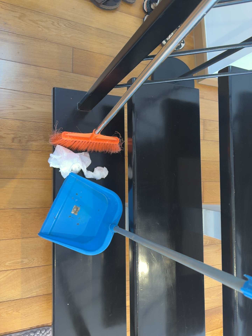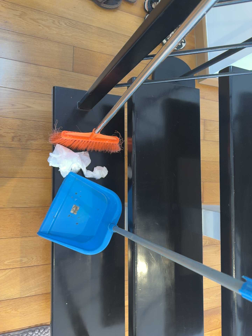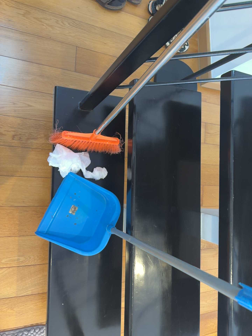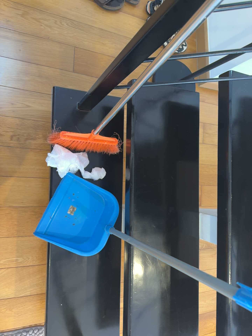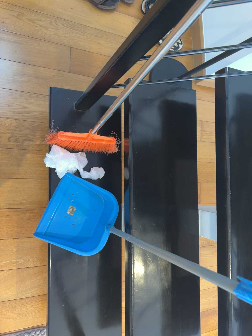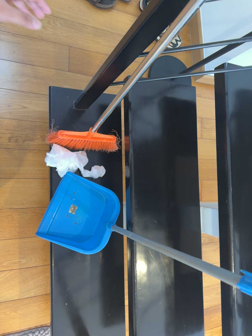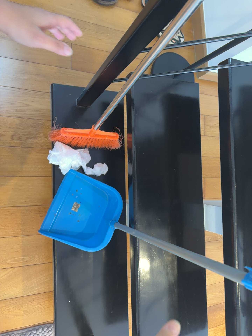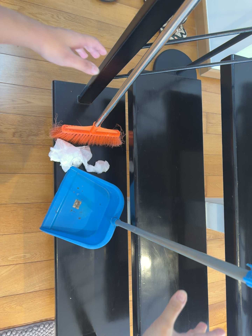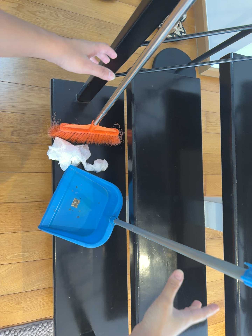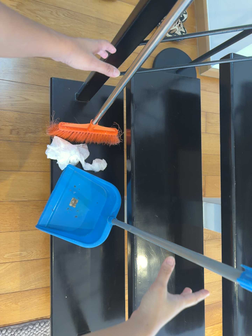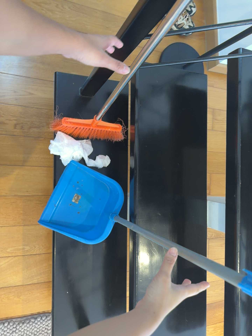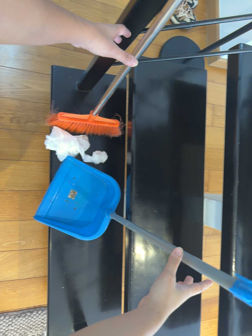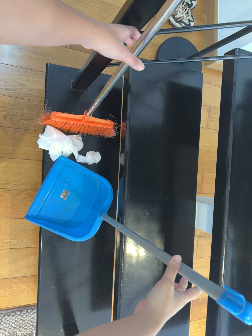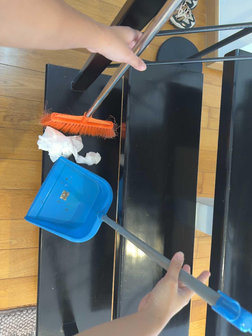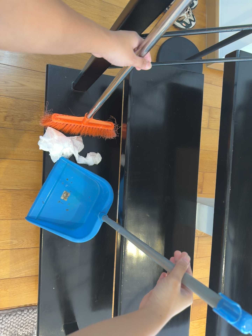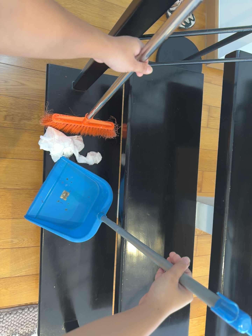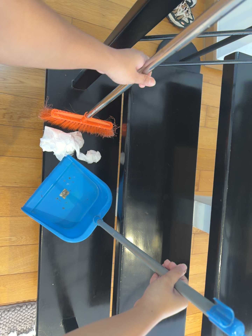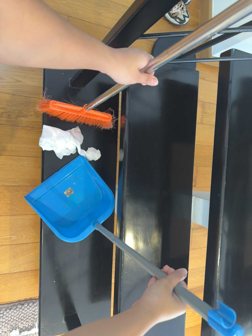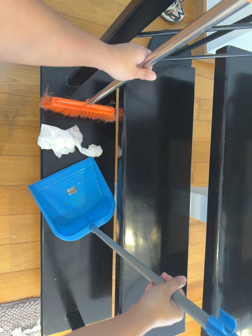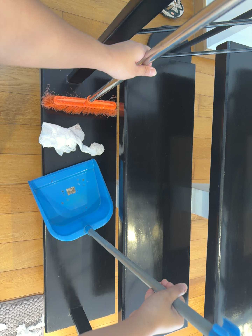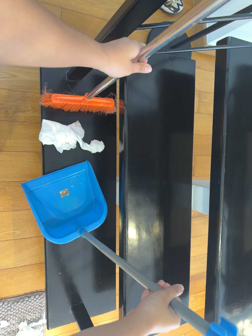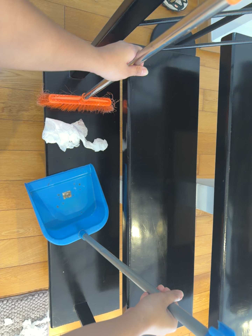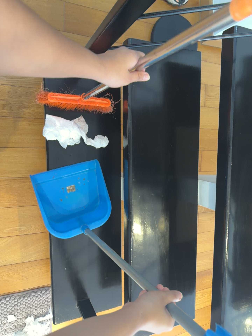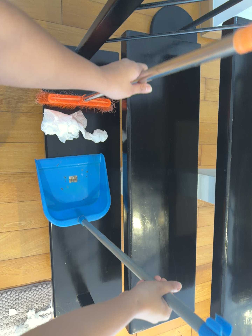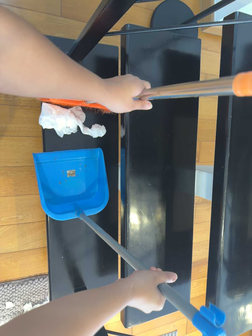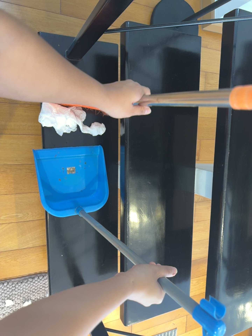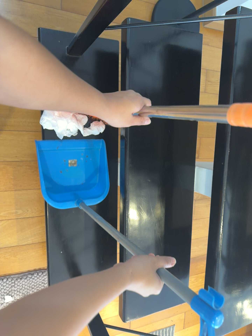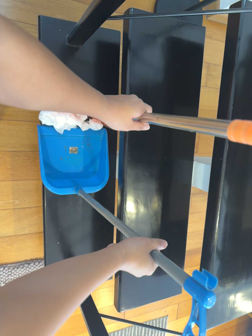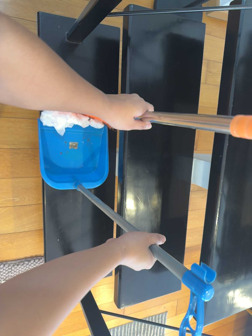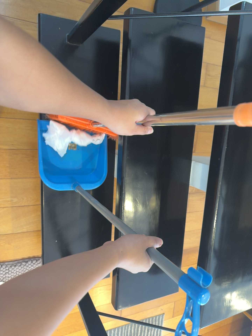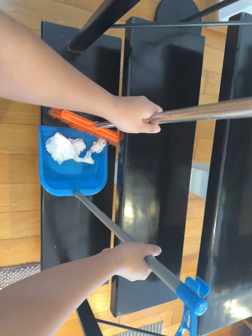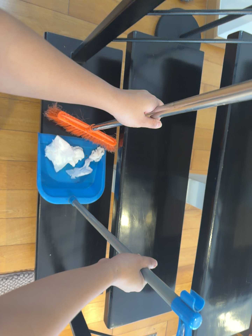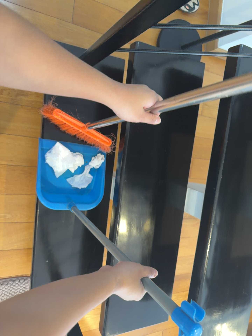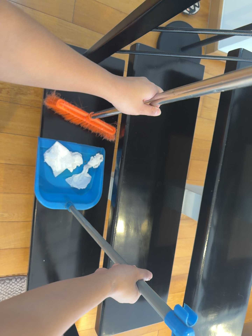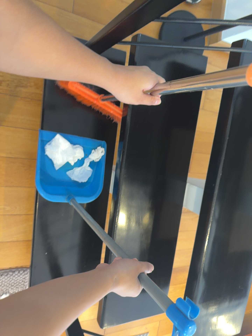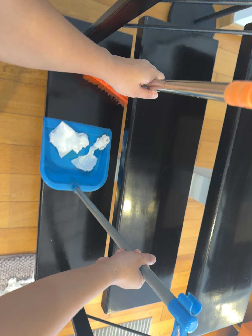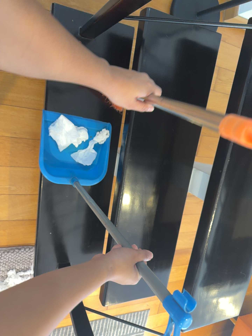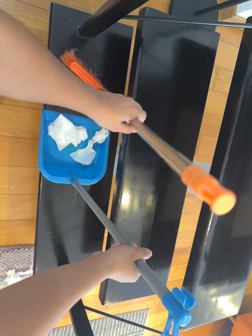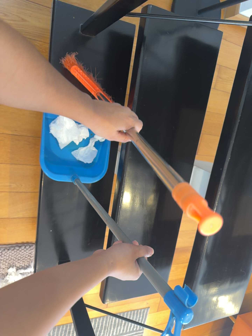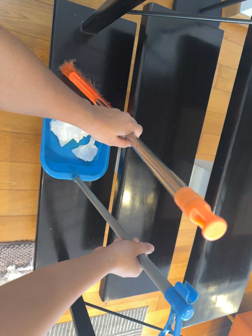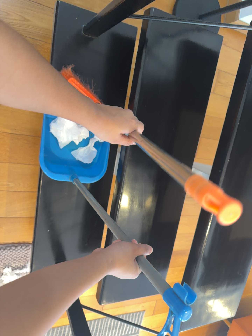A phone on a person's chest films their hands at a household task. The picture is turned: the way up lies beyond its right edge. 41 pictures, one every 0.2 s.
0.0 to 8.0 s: The camera's aim tips toward the bottom of its view by about 15 degrees, and the scene shifts upward. It rolls about its line of sight by about 10 degrees, and the scene rotates clockwise.
The film runs forward here.
